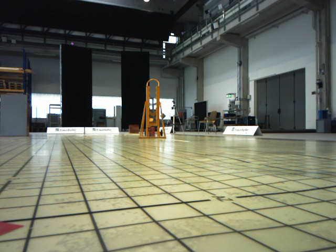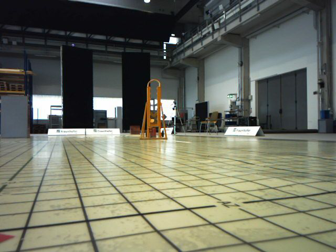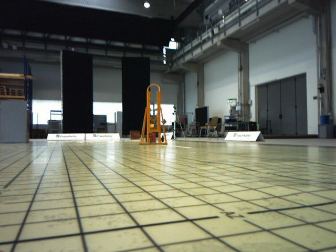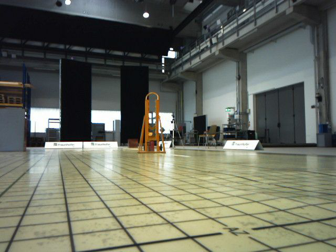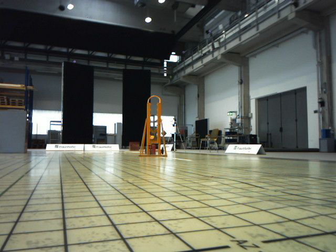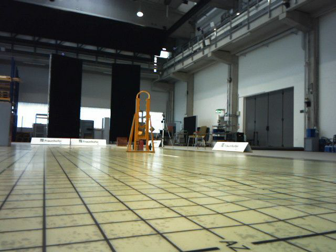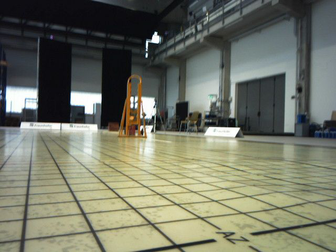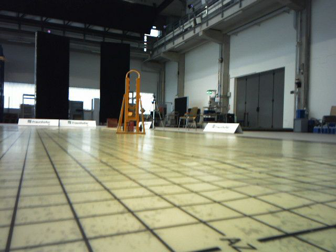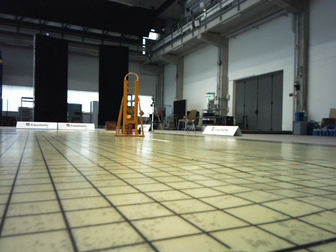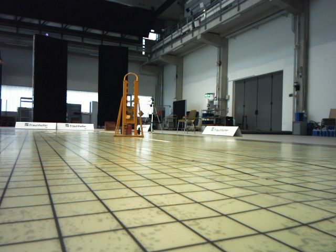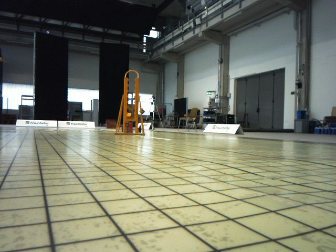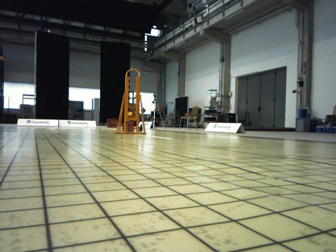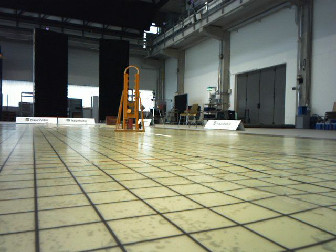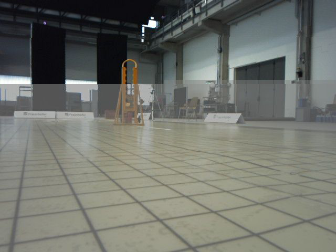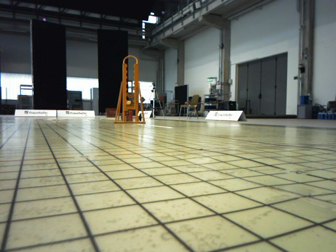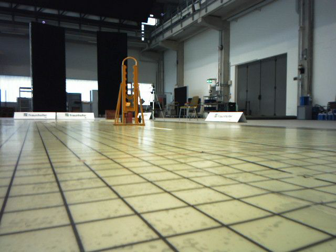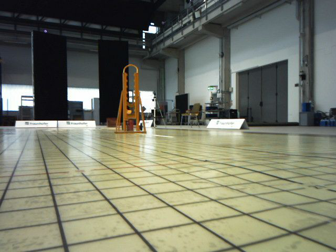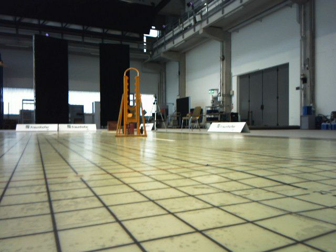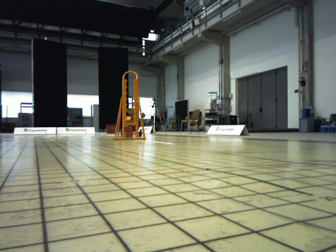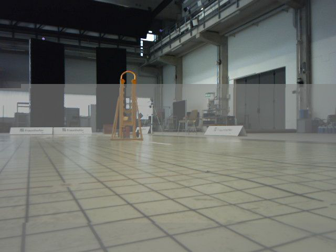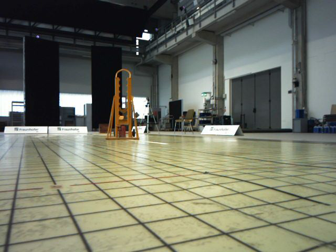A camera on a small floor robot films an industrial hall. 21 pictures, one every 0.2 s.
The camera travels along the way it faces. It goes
forward.
0.0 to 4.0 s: The camera travels forward, about 0.8 m, so what stands in front looms larger.
The film runs forward here.
